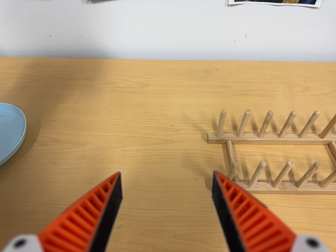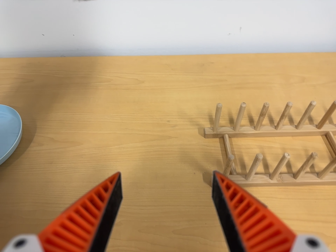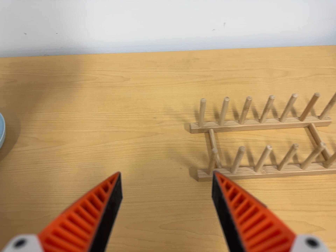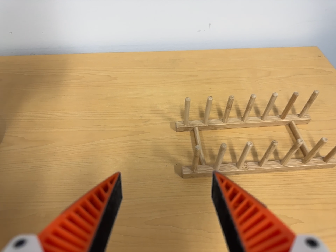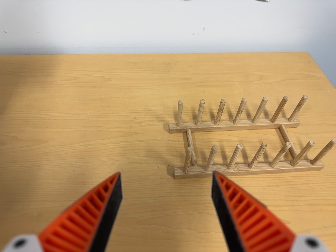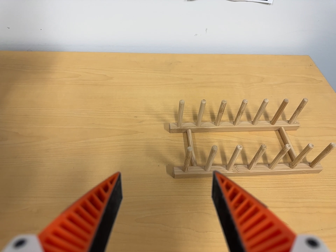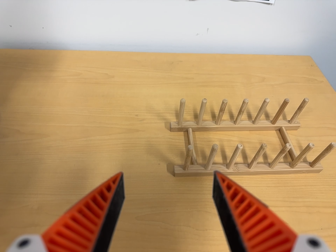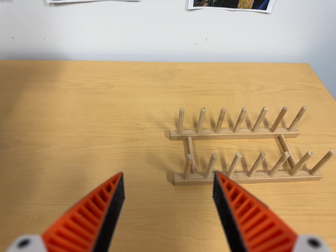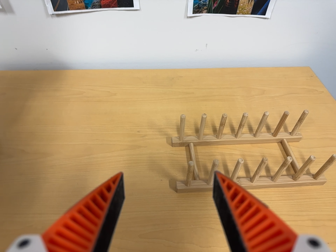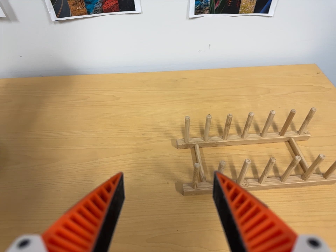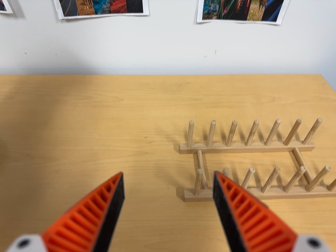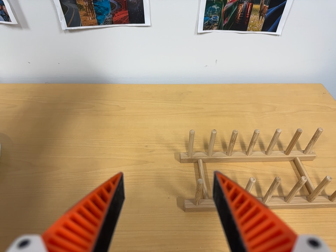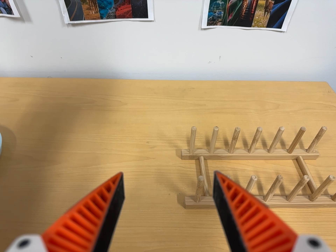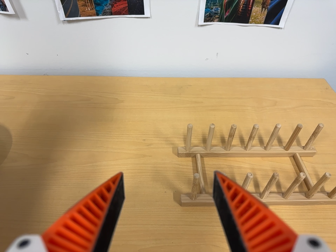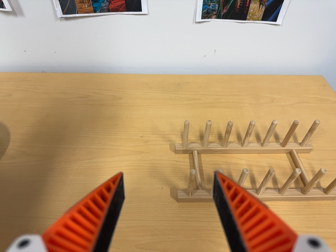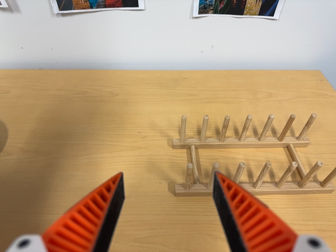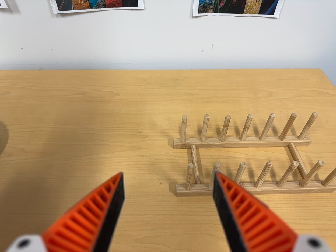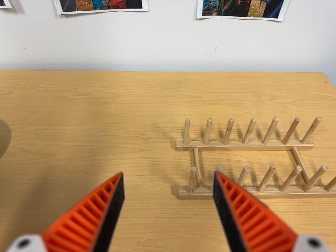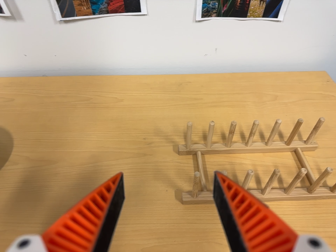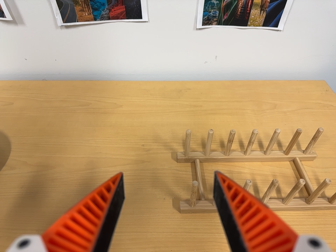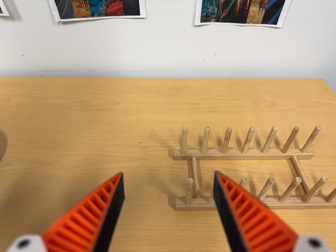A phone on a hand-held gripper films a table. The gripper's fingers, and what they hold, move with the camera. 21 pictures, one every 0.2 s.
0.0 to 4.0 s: The camera travels to its right, about 6 cm, so close, fixed things drift to the left.
The film runs backward here.
